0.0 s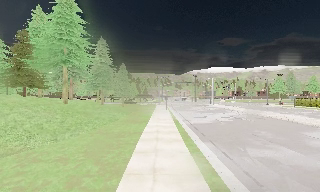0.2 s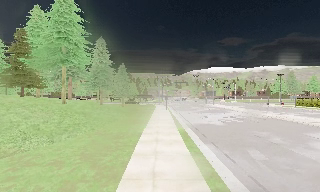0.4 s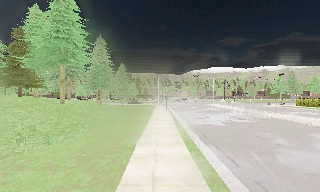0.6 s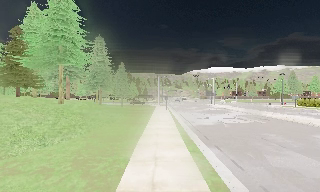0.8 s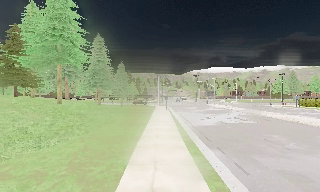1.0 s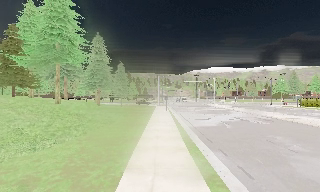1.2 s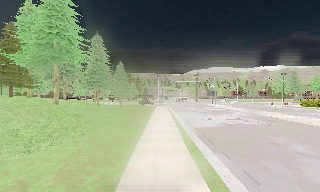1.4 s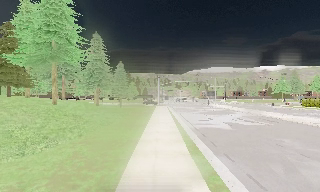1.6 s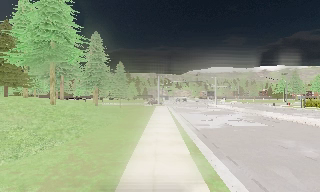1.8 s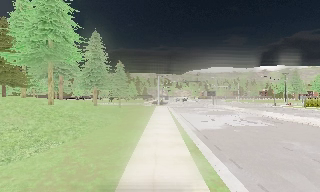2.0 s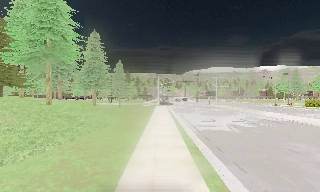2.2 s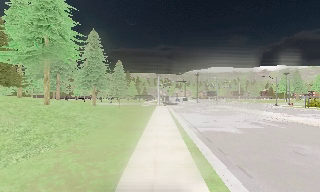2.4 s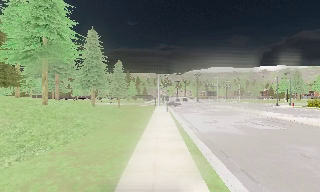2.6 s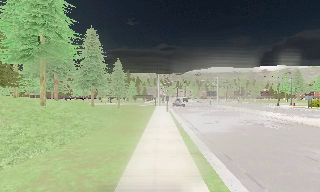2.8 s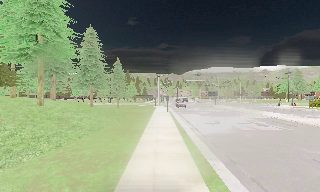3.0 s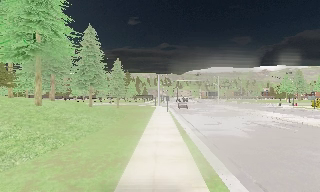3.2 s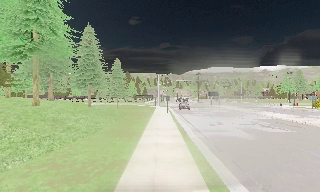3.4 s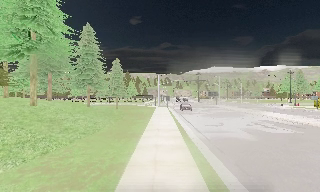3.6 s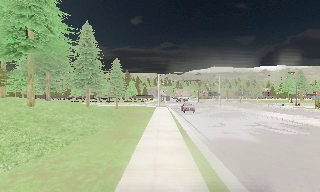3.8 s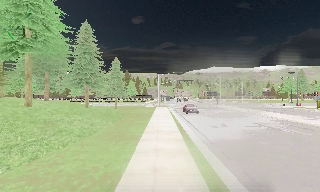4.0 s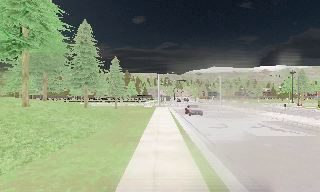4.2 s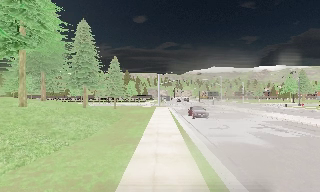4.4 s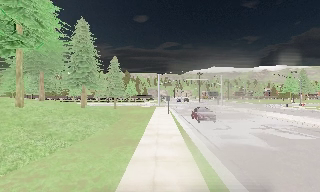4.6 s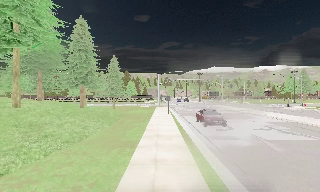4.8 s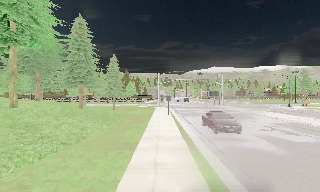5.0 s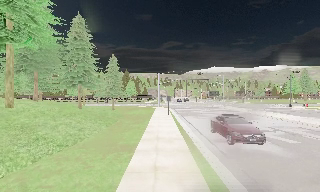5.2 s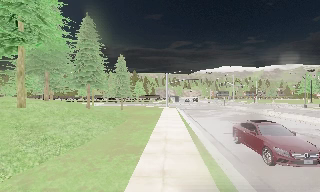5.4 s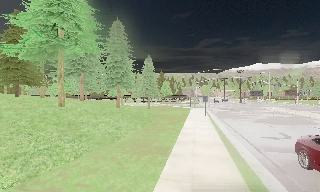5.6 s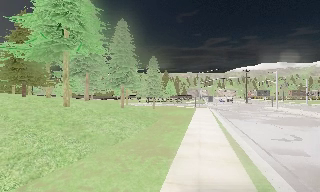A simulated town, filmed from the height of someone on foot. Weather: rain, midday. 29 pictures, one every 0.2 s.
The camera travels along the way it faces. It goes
forward.
0.0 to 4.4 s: The camera travels forward, about 7 m, so what stands in front looms larger.
4.4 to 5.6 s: The scene slides to the right, as the camera pans about 15 degrees to its left. It travels forward, about 1.5 m, so what stands in front looms larger.
The film runs forward here.
